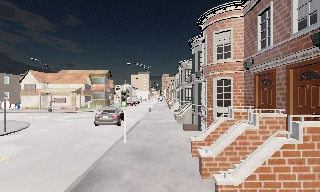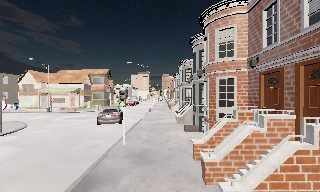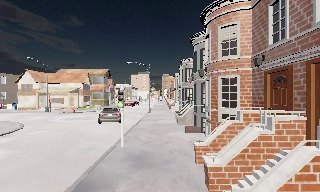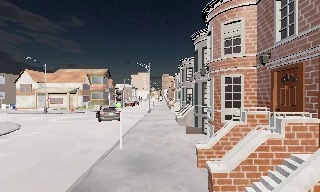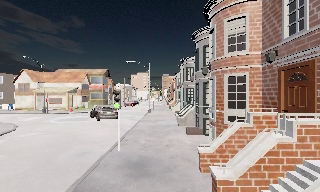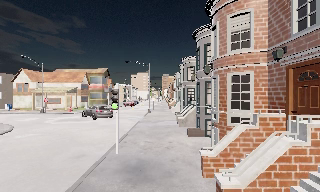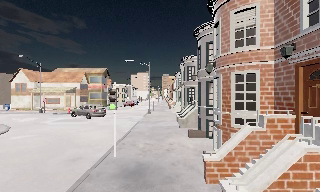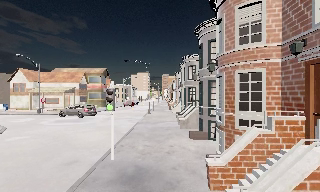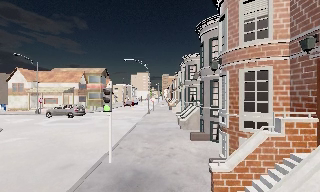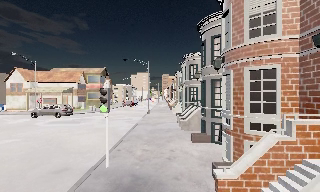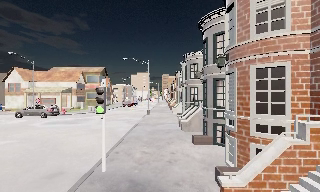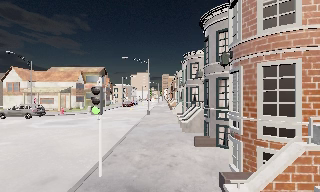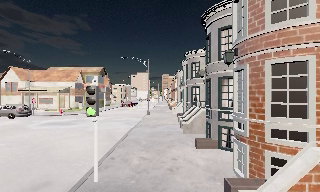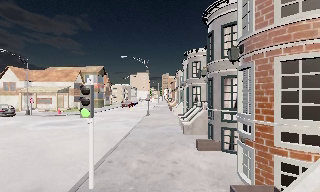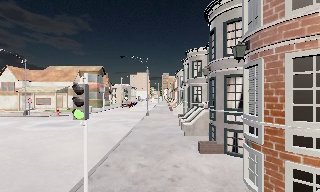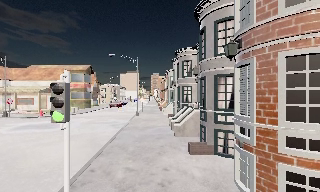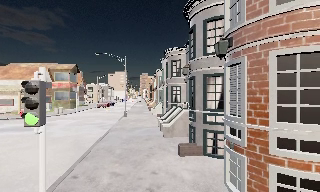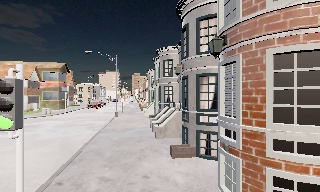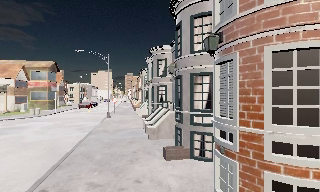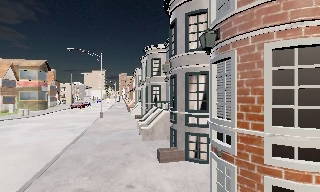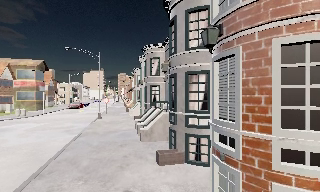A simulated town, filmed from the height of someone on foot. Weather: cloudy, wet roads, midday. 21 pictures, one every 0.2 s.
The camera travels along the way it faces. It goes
forward.
0.0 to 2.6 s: The camera travels forward, about 4.5 m, so what stands in front looms larger.
2.6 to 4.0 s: The scene slides to the left, as the camera pans about 15 degrees to its right. It travels forward, about 2 m, so what stands in front looms larger.
The film runs forward here.
